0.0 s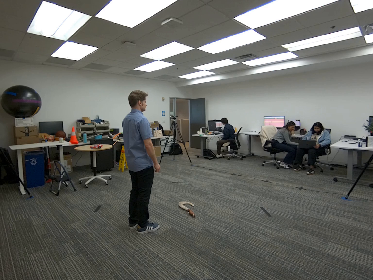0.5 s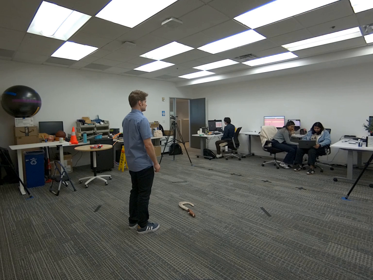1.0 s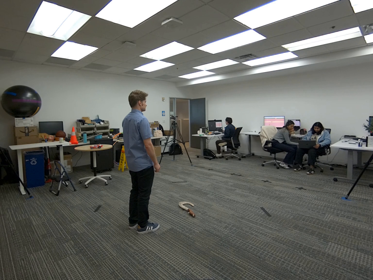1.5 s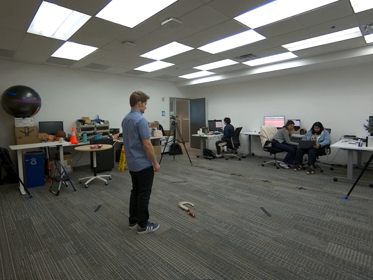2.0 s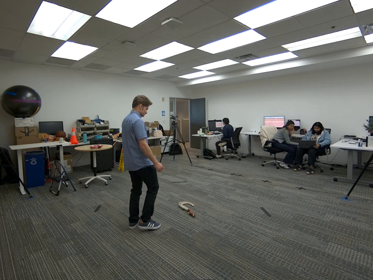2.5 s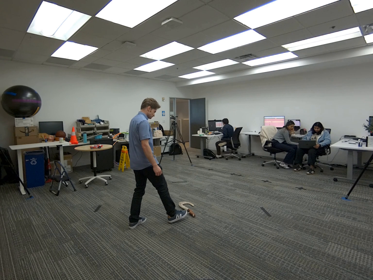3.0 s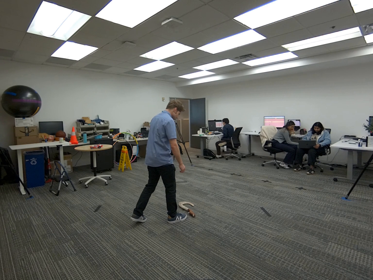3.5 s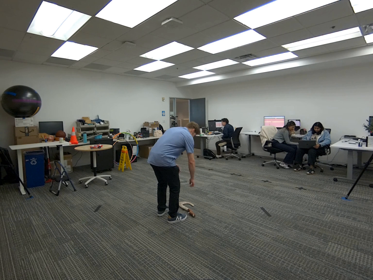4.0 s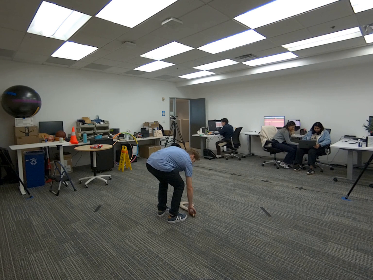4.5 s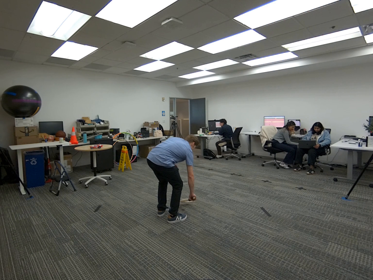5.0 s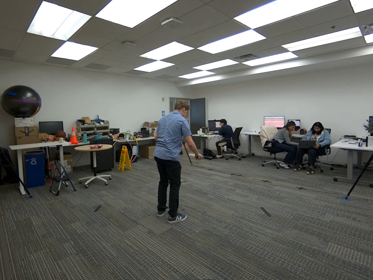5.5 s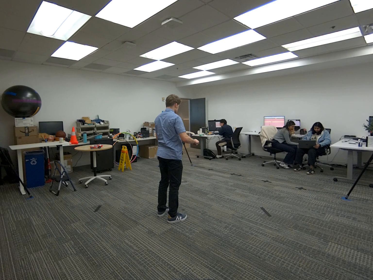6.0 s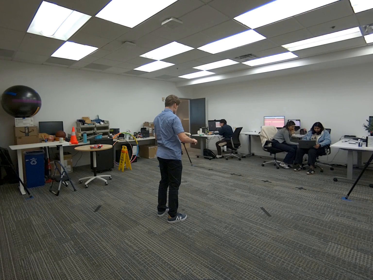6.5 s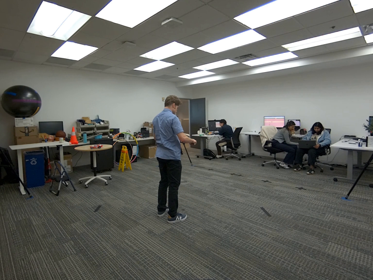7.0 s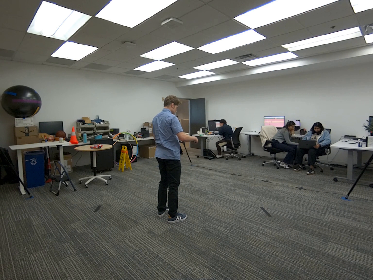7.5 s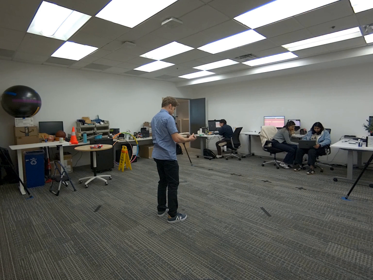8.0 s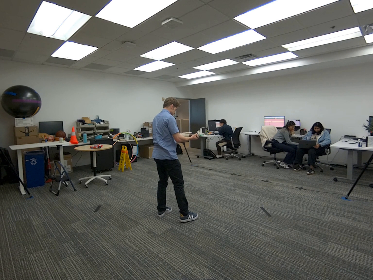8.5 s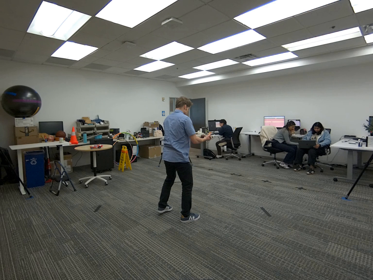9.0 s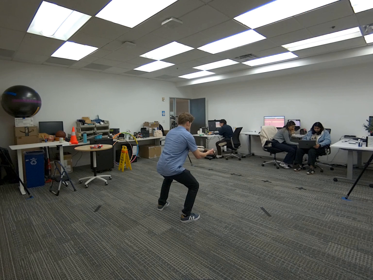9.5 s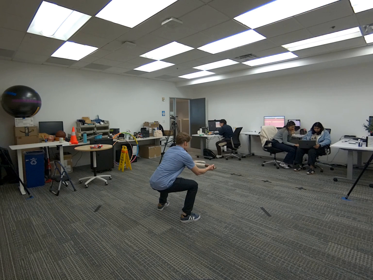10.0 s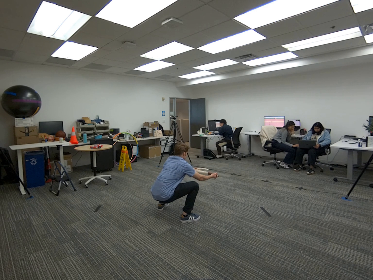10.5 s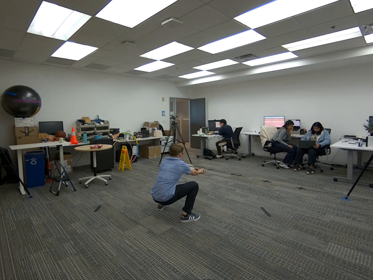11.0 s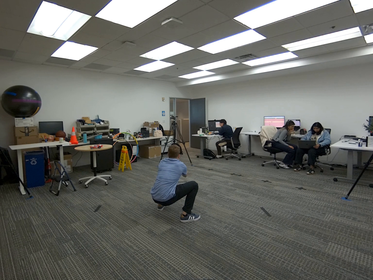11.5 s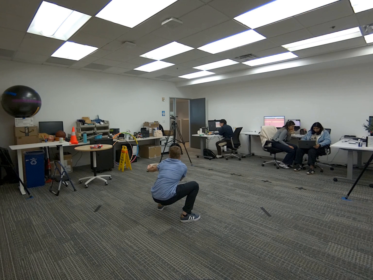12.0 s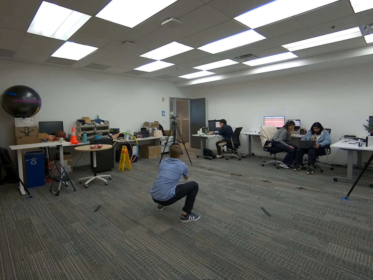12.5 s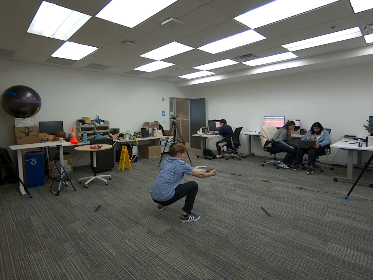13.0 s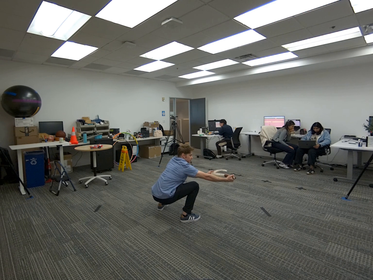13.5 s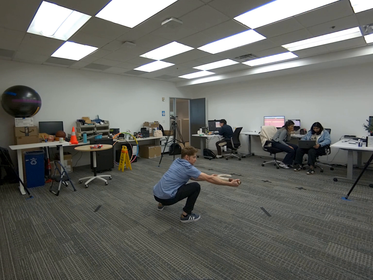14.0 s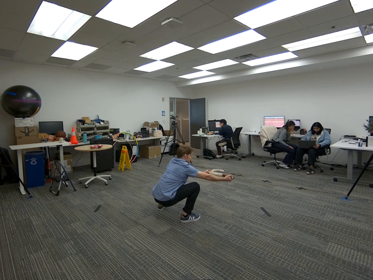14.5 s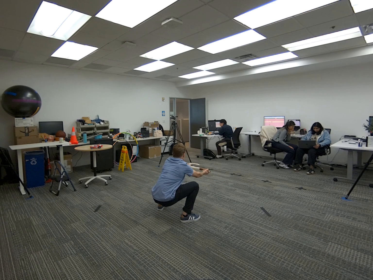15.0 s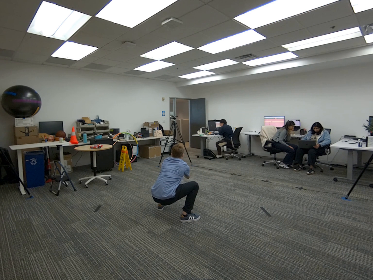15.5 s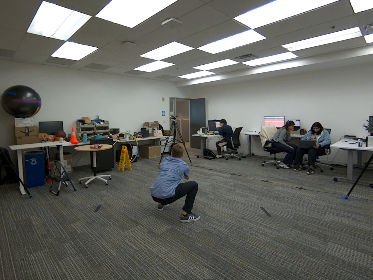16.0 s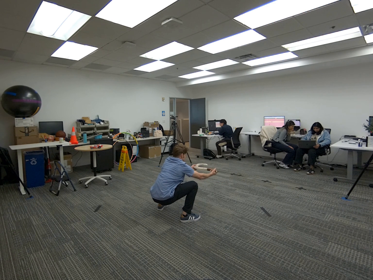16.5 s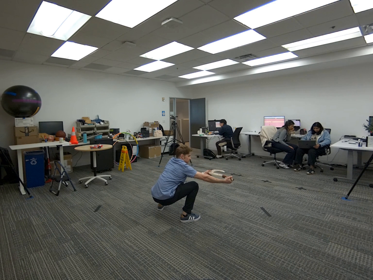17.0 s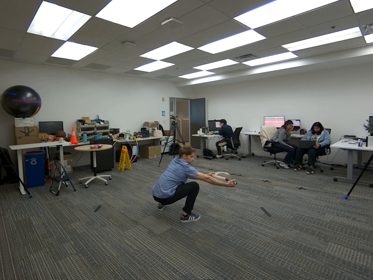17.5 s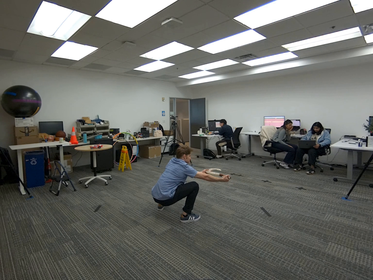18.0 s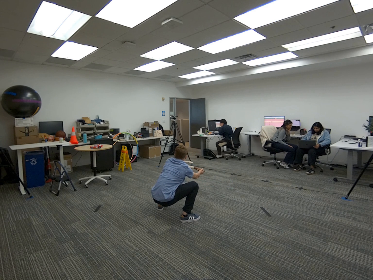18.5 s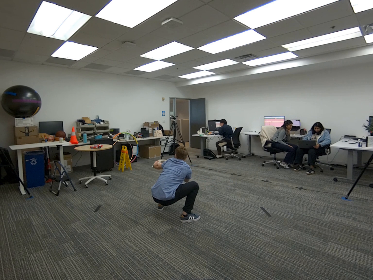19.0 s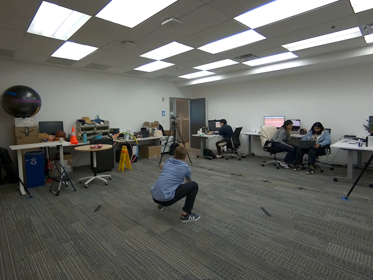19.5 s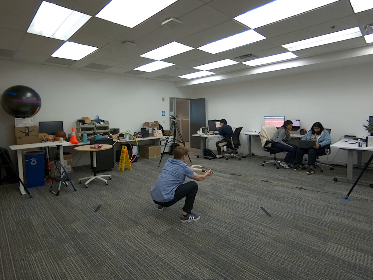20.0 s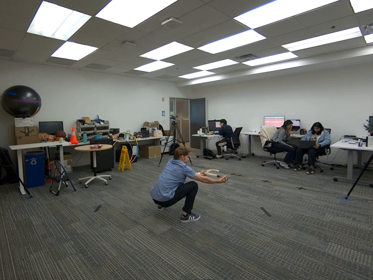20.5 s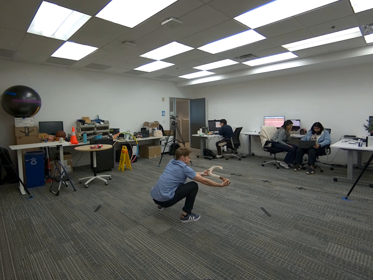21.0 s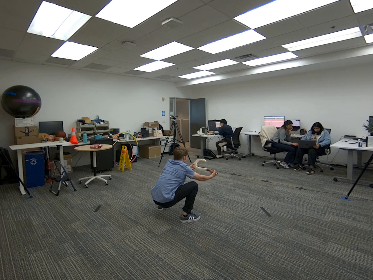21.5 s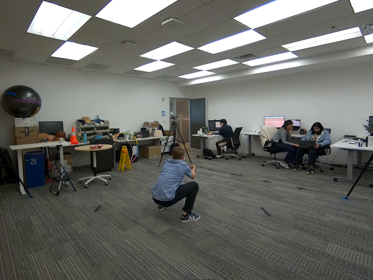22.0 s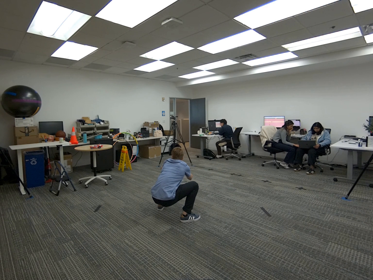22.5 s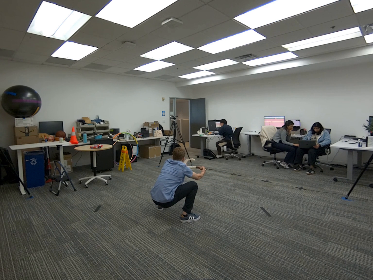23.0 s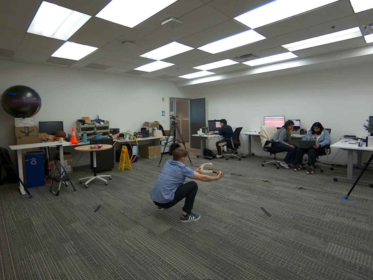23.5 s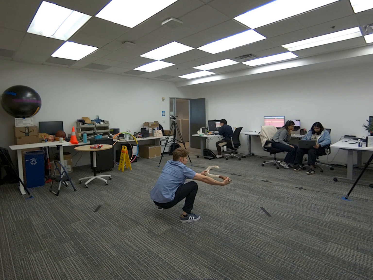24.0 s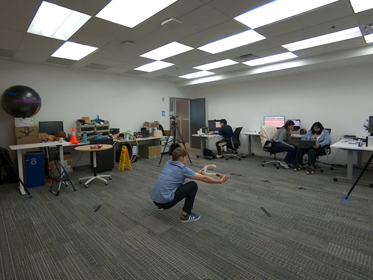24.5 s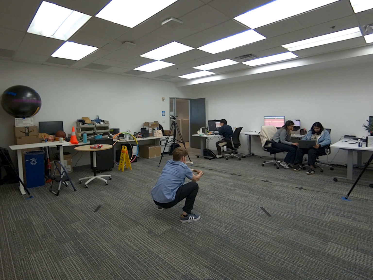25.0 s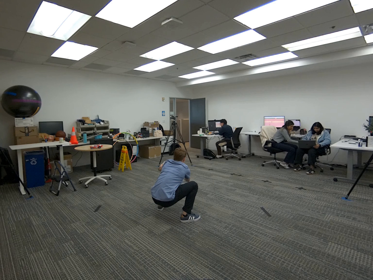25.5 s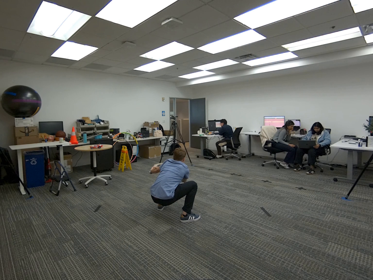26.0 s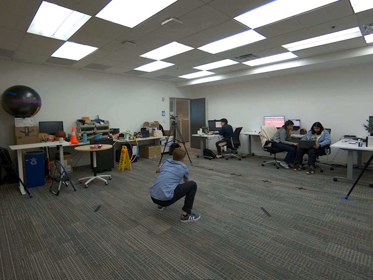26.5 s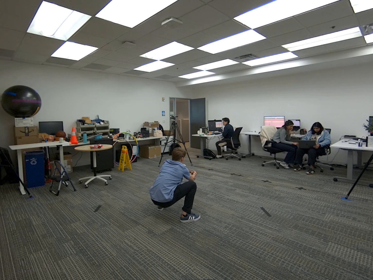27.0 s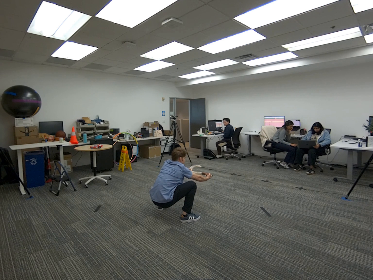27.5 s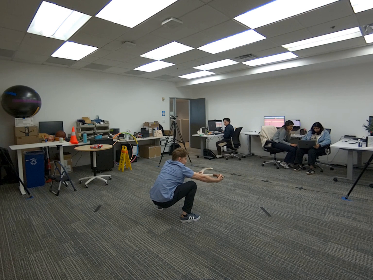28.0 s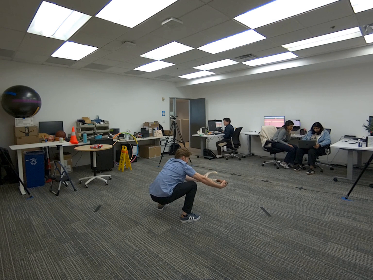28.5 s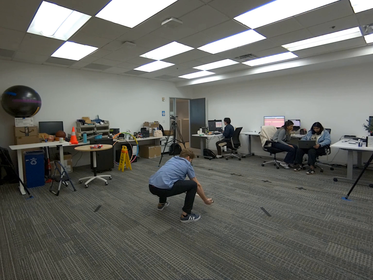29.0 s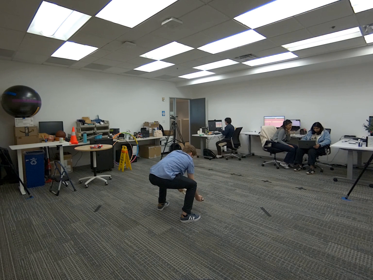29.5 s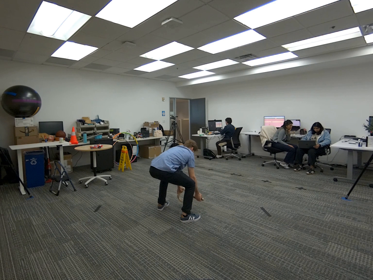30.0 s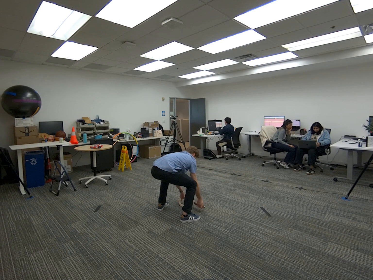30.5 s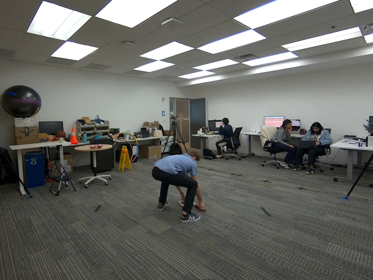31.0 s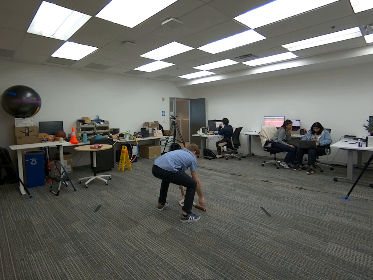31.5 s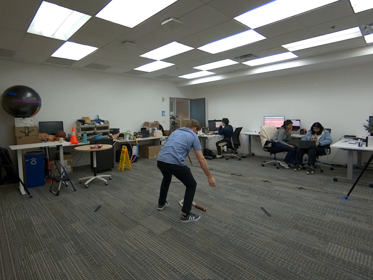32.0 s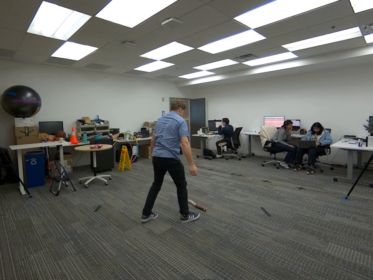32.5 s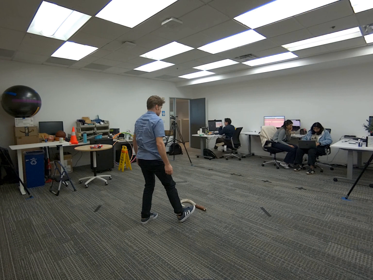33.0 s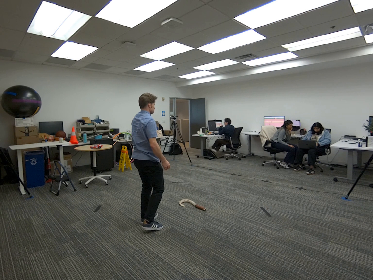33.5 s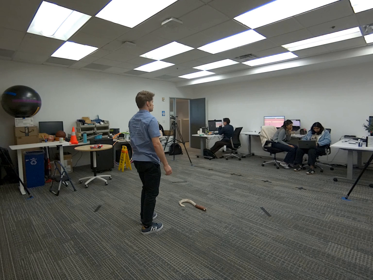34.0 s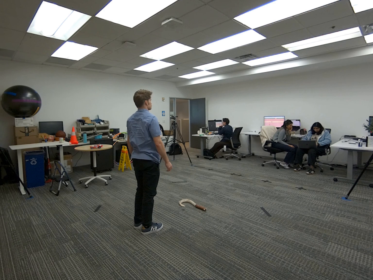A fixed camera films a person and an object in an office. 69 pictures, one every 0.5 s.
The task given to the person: Walk over to the Big Fish Hook on the ground and pick up the Big Fish Hook using both hands and in a squat position proceed to slide the Big Fish Hook horizontally infront of you. Hold for ~15sec and place the hook on the ground when complete.
